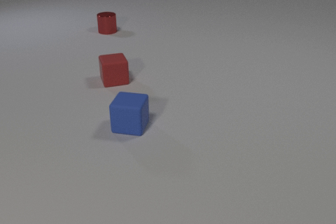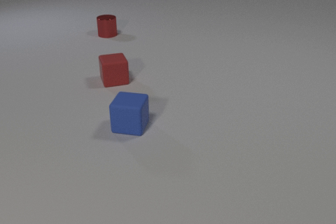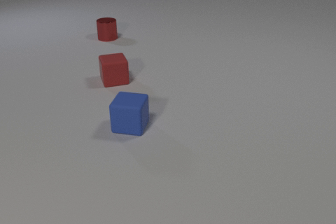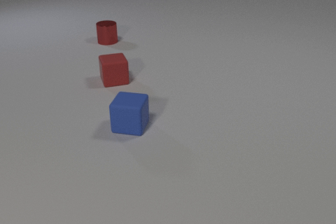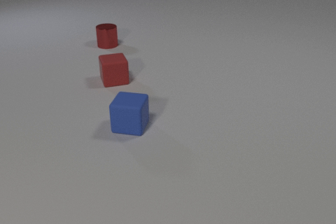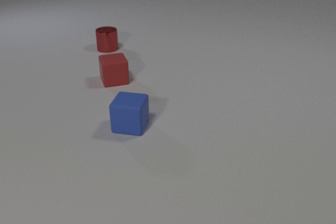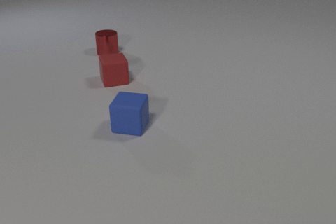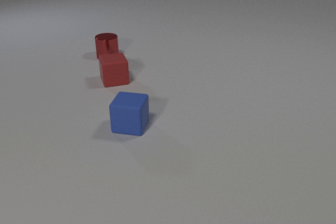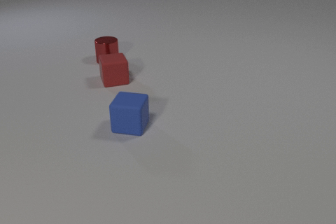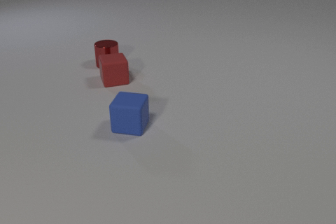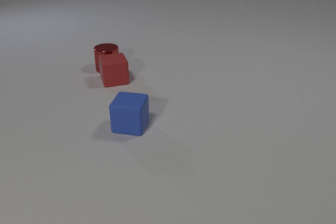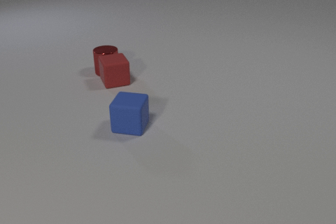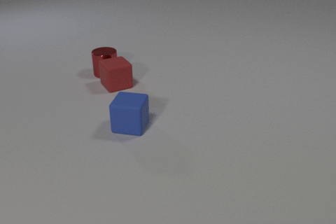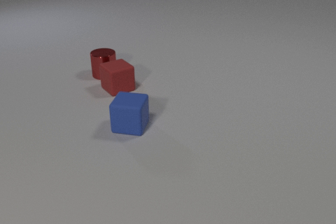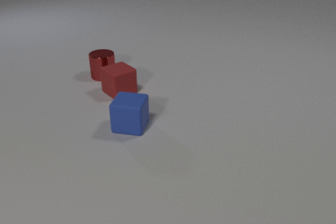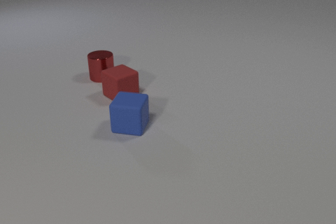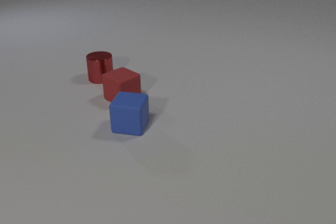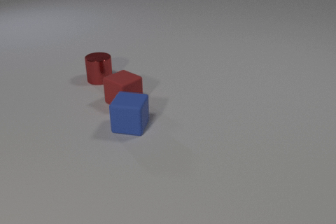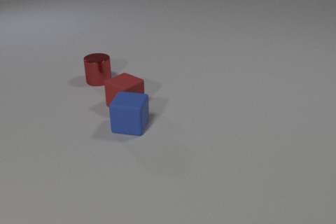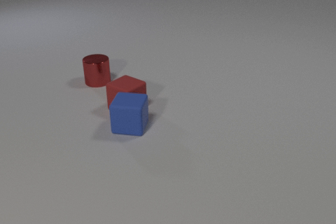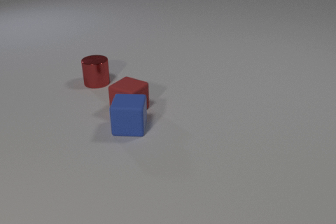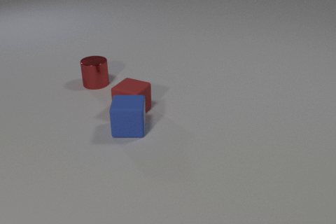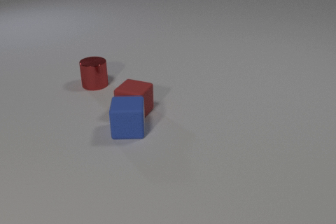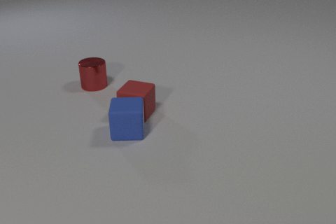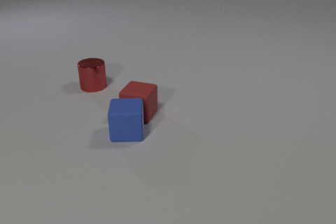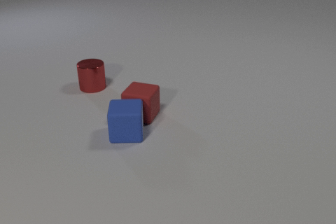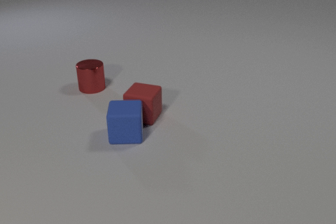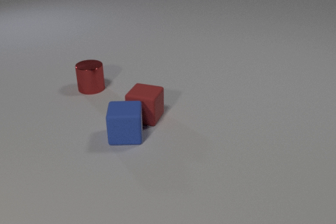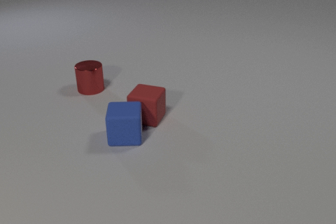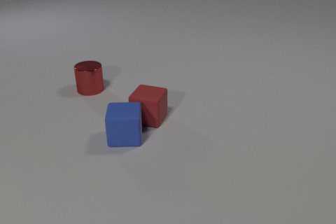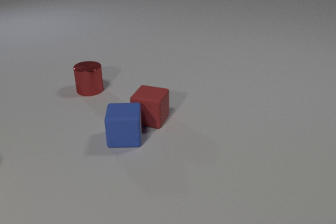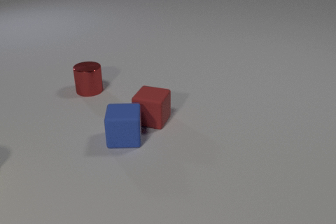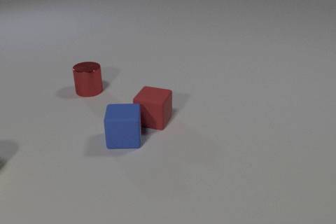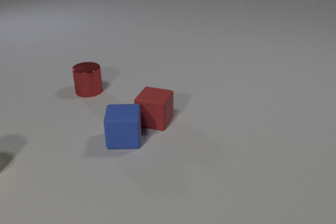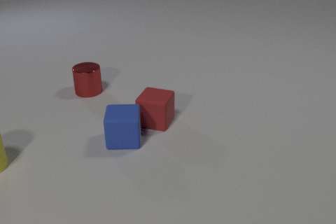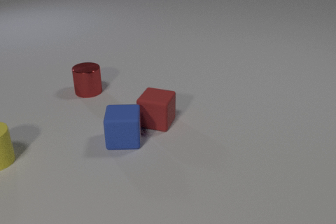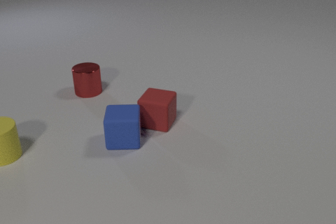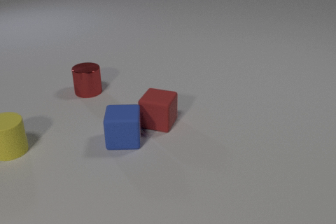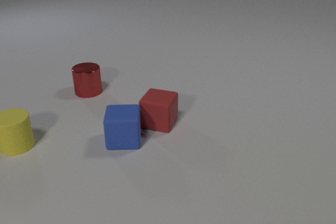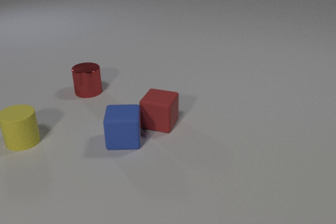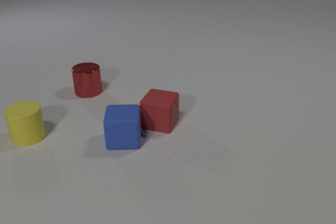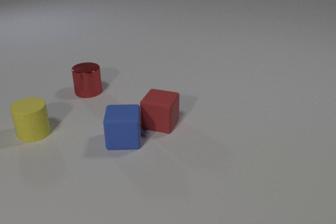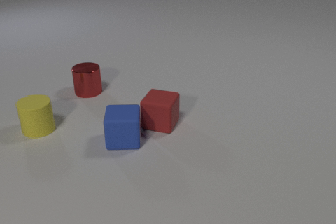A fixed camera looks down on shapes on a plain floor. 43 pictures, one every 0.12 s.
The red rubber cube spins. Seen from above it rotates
counterclockwise.
The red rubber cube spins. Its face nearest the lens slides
to the right.
0.00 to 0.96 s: The red metal cylinder slides toward the camera.
0.96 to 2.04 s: The red metal cylinder slides toward the camera. The red rubber cube slides toward the camera, spins counterclockwise seen from above by about 30 degrees, its near face sliding to the right. The red metal cylinder and the red rubber cube collide.
2.04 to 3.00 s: The red metal cylinder slides toward the camera and to the left. The red rubber cube slides toward the camera and to the right, spins counterclockwise seen from above by about 30 degrees, its near face sliding to the right. The blue rubber cube slides toward the camera. The red rubber cube and the blue rubber cube collide.
3.00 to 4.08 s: The red metal cylinder slides toward the camera. The red rubber cube slides to the right and toward the camera. The blue rubber cube slides toward the camera. The yellow rubber cylinder comes in at the left edge, slides to the right.
4.08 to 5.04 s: The yellow rubber cylinder slides to the right and away from the camera.
Are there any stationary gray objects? no.
How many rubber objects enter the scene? 1.
What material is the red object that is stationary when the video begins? rubber.
